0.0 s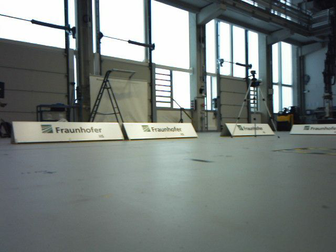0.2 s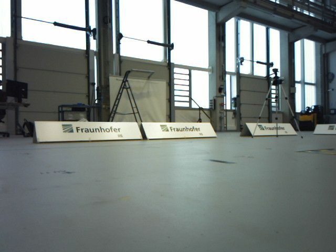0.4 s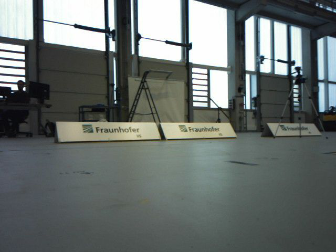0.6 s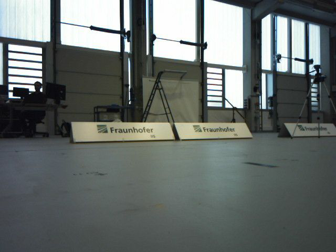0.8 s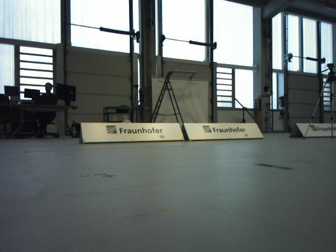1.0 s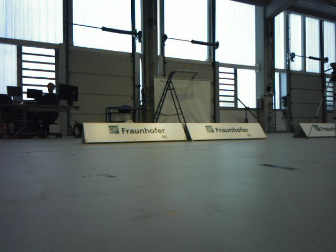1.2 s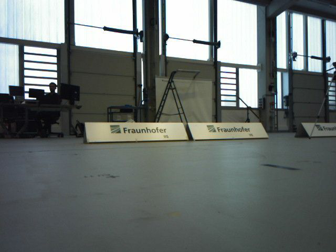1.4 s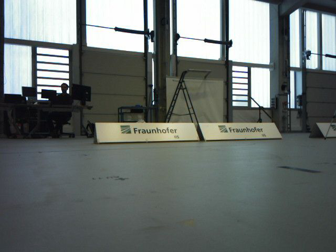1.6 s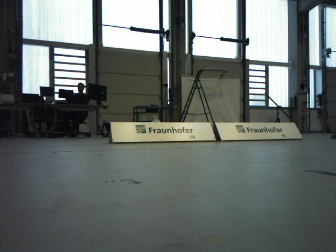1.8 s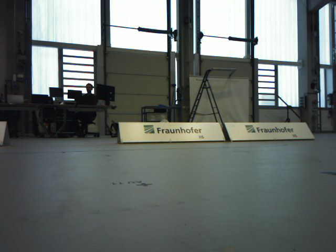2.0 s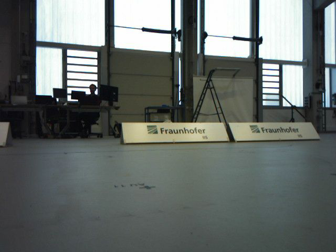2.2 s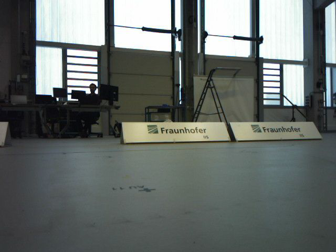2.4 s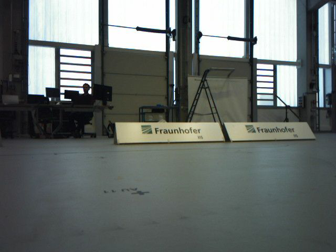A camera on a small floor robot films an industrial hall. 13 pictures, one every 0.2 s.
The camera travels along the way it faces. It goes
forward.
0.0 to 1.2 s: The camera pans to its left, which is counterclockwise from overhead, by about 15 degrees. It travels forward, about 0.2 m, so what stands in front looms larger.
1.2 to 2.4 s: The camera travels forward, about 0.2 m, so what stands in front looms larger.
The film runs forward here.
